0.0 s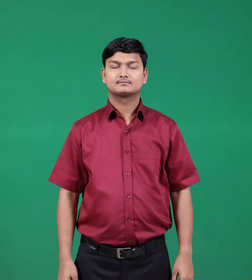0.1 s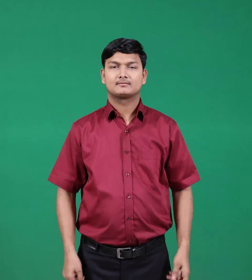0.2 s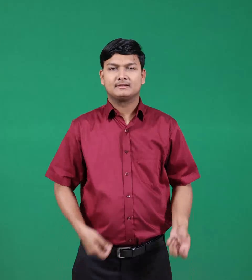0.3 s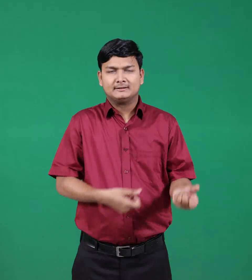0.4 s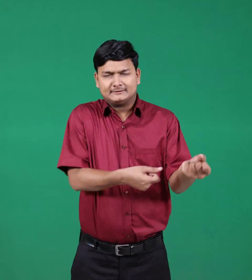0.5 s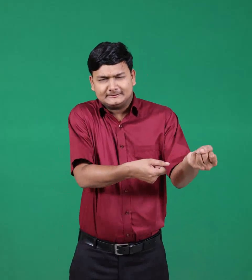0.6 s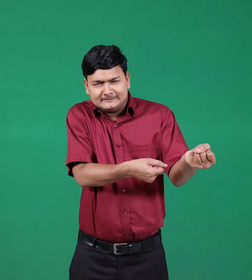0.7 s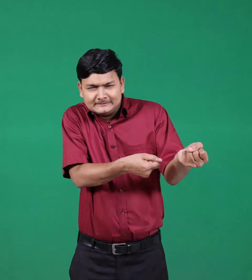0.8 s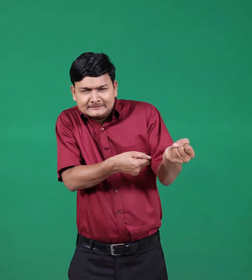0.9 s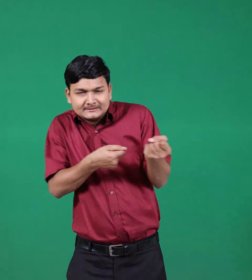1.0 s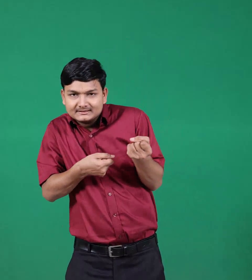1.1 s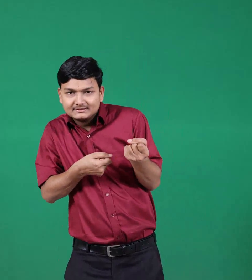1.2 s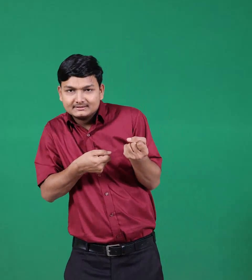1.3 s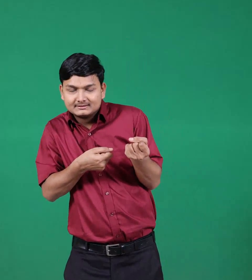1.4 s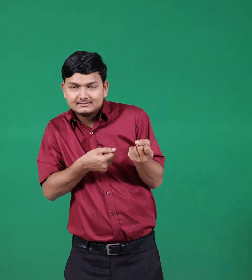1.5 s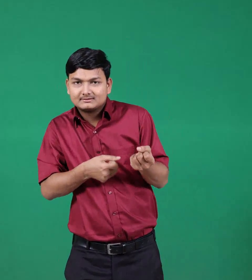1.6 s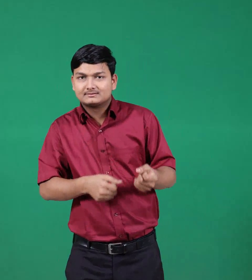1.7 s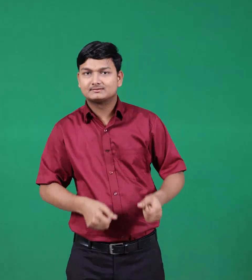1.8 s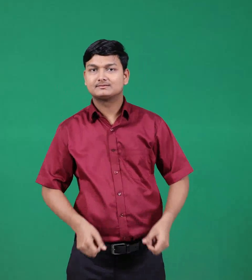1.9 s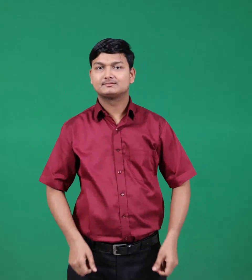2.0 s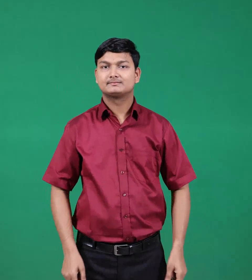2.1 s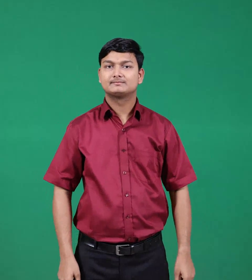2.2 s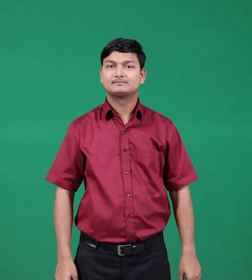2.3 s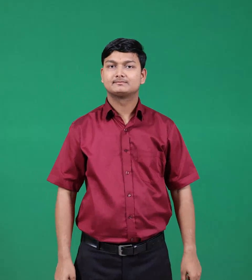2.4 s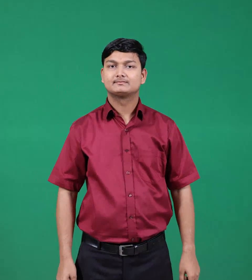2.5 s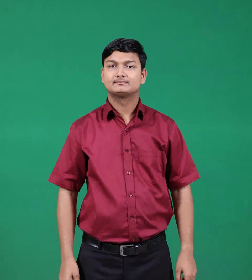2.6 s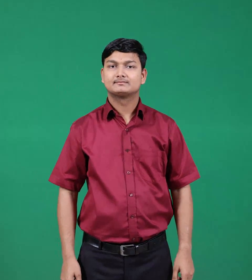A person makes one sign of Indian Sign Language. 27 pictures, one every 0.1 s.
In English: pull
